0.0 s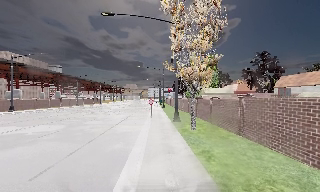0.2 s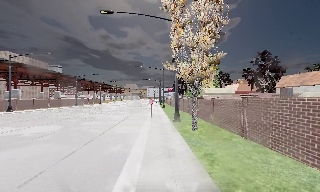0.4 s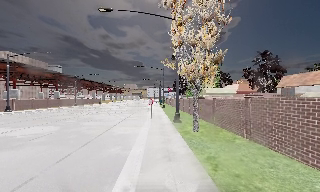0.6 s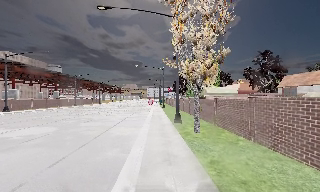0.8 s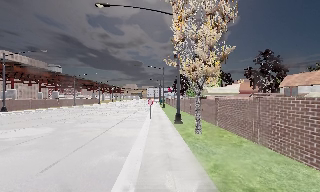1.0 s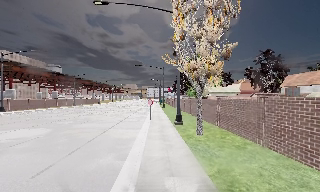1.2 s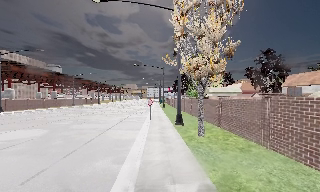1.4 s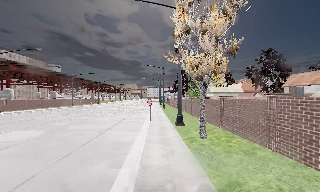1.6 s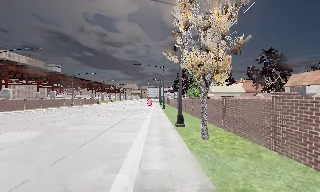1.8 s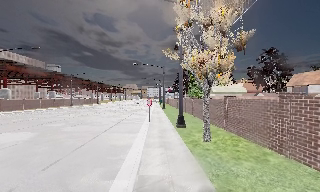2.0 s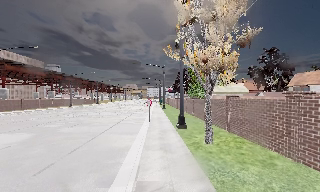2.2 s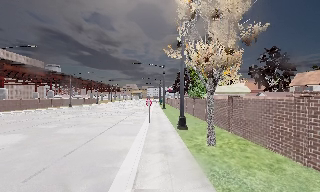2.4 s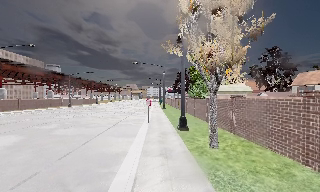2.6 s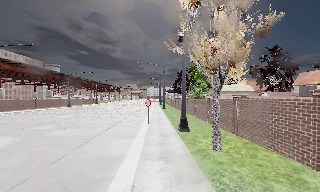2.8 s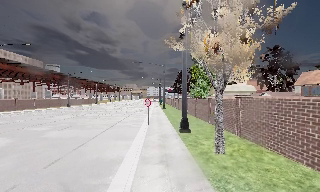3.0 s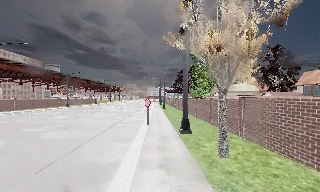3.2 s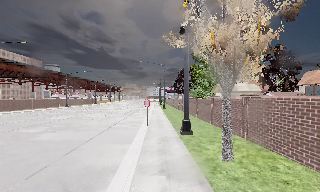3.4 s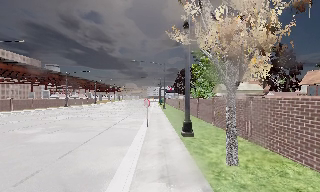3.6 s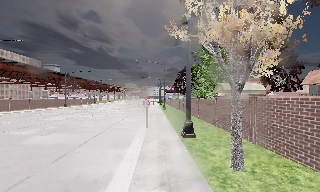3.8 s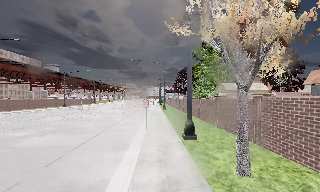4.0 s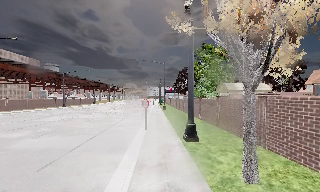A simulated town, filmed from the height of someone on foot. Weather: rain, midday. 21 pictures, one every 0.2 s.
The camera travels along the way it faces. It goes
forward.
0.0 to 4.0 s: The camera travels forward, about 7 m, so what stands in front looms larger.
The film runs forward here.
